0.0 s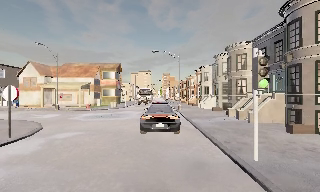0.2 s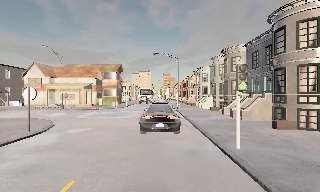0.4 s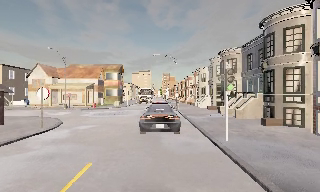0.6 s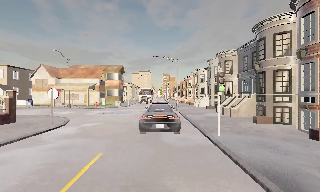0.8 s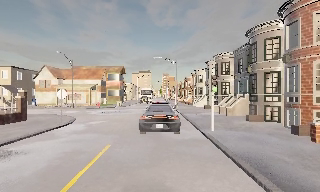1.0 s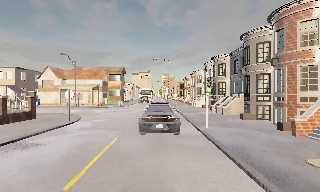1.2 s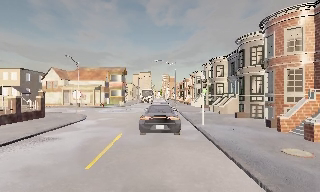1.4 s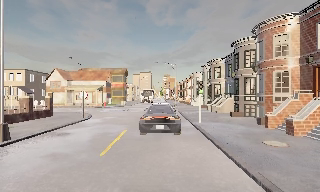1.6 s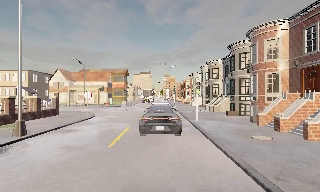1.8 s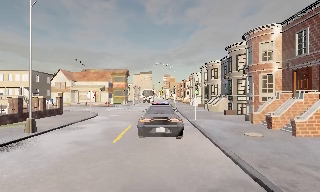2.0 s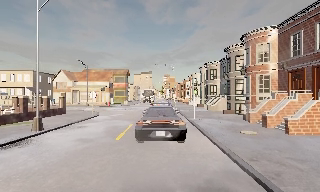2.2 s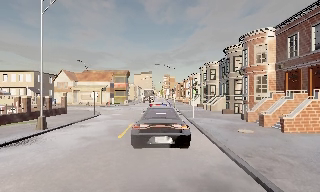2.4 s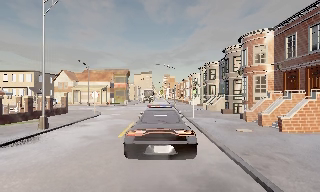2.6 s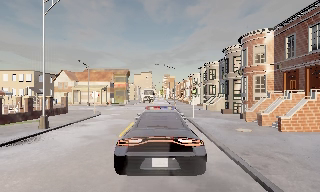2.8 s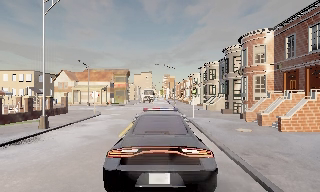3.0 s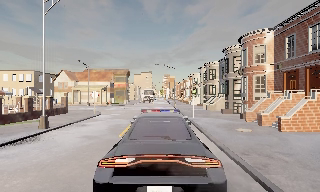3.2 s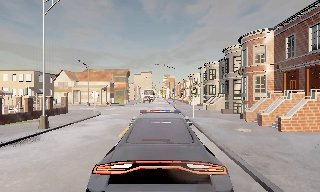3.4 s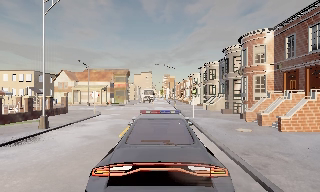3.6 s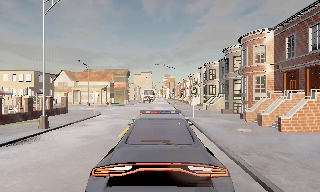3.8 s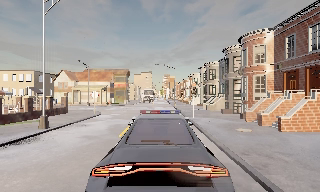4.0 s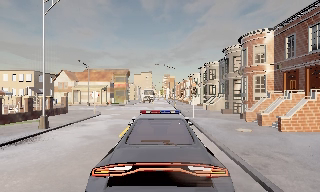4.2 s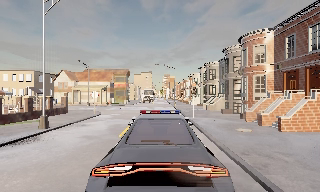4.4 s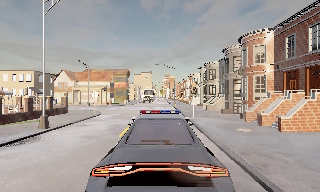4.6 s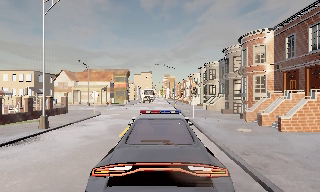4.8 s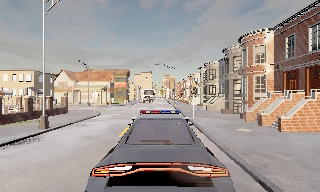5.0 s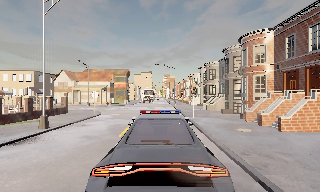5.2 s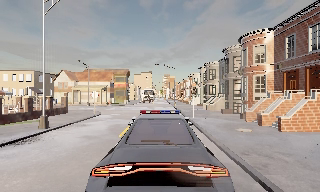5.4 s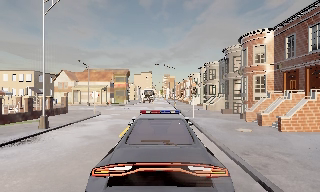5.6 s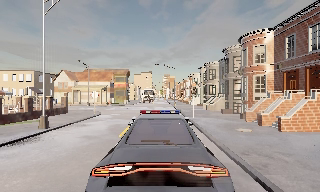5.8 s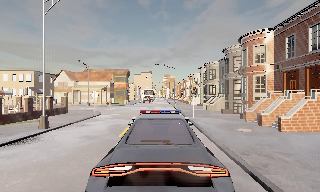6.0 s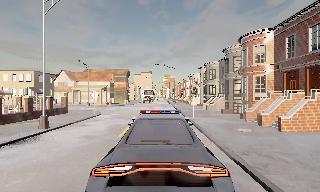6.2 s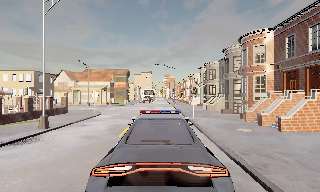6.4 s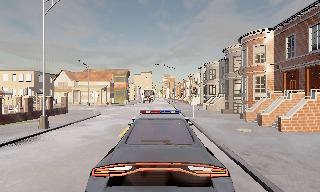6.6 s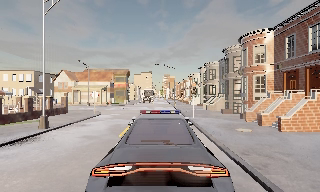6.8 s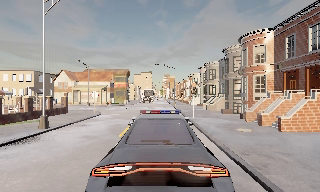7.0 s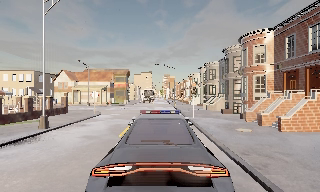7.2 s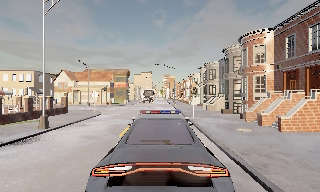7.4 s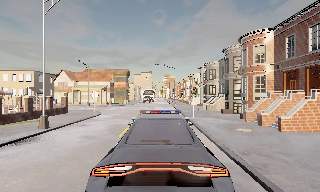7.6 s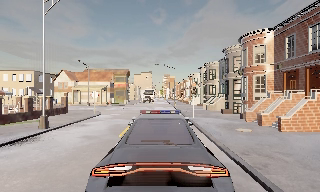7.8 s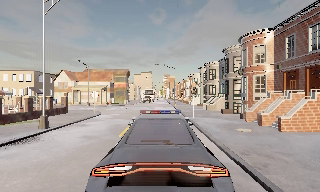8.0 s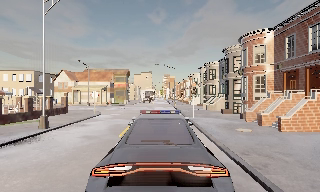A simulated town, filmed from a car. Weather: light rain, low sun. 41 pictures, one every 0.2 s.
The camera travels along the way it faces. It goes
backward.
0.0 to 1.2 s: The camera travels backward, about 5 m, so what stands in front gets smaller.
1.2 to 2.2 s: The camera travels backward, about 3 m, so what stands in front gets smaller. It loses speed.
2.2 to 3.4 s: The camera shifts only a little, or ends up much as it began.
3.4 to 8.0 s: The camera keeps its place and its aim.
The film runs backward here.
